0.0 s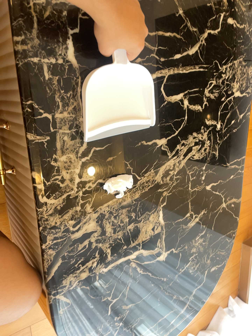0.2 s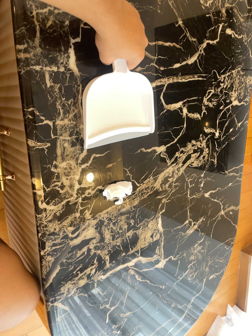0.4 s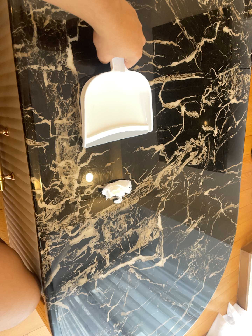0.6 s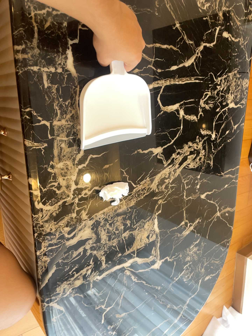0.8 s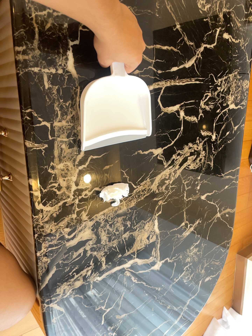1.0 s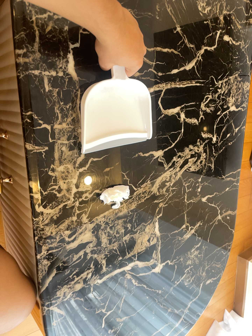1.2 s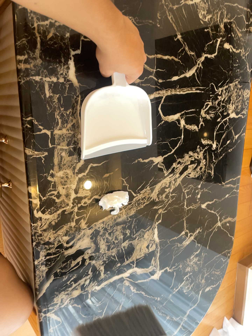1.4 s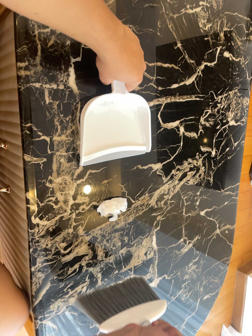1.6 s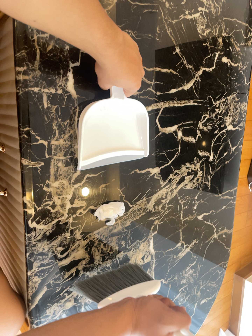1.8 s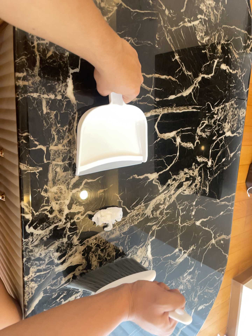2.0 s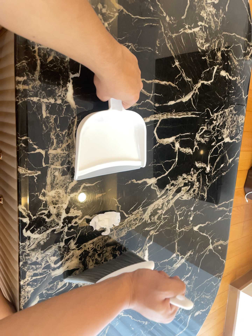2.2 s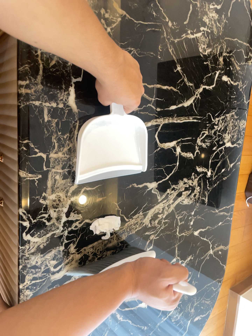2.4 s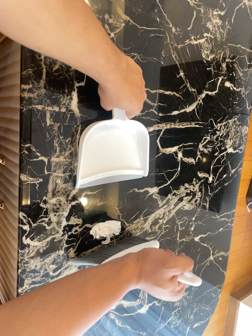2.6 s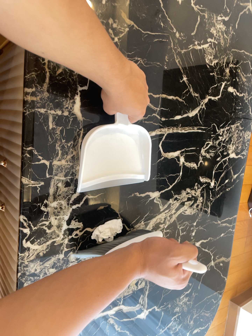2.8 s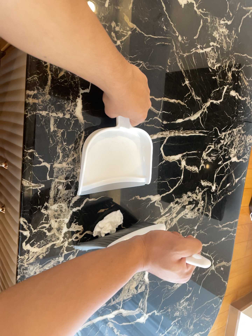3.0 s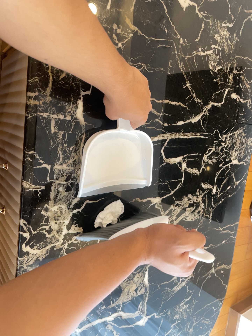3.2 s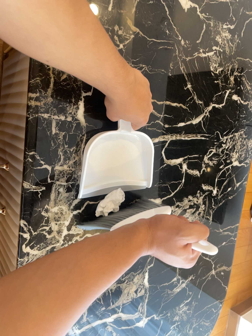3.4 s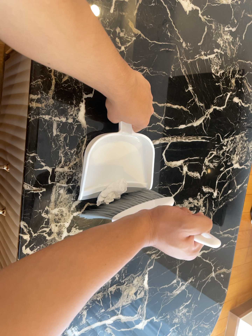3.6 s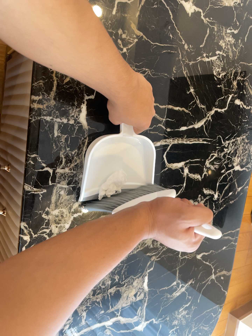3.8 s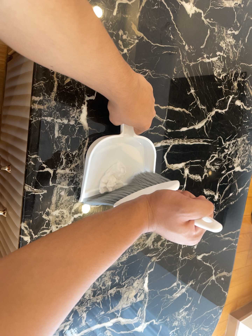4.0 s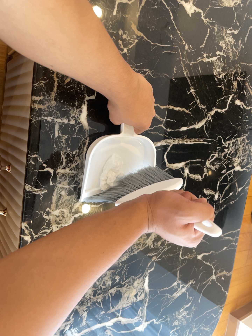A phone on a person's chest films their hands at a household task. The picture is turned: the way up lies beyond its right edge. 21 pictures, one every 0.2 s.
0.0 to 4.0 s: The camera's aim tips toward the top of its view by about 10 degrees, and the scene shifts downward. It rolls about its line of sight by about 10 degrees, and the scene rotates clockwise.
The film runs forward here.
